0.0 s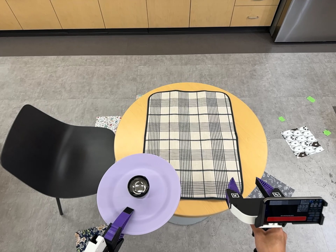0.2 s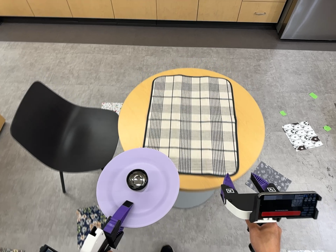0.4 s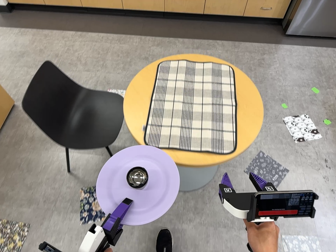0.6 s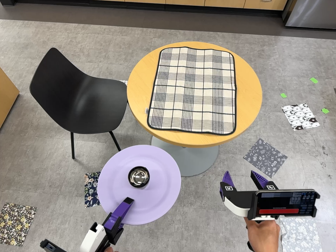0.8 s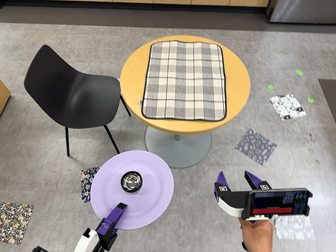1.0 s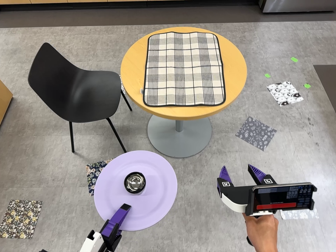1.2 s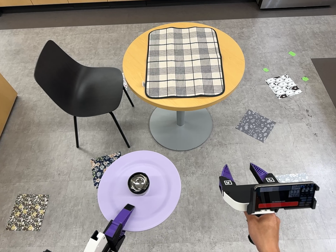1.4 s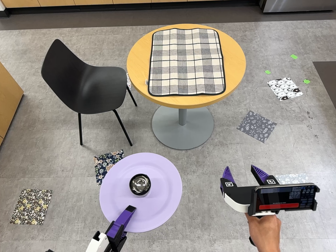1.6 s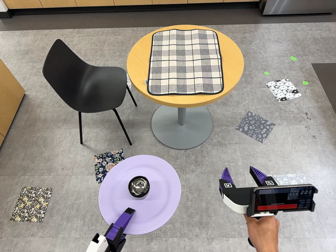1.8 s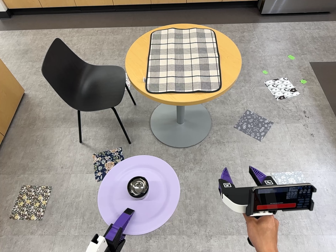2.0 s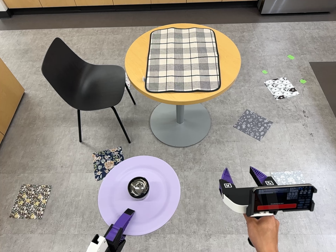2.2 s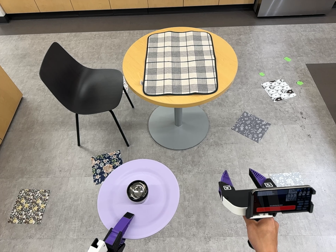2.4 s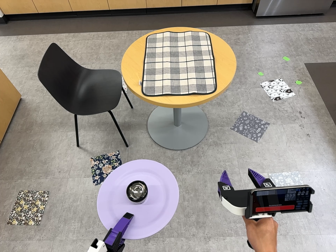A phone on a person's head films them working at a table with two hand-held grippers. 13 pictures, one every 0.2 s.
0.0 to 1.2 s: The camera travels toward the bottom of its view and backward, about 60 cm, so close, fixed things drift upward.
1.2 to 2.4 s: The camera travels backward, toward the bottom of its view and to its right, about 12 cm, so what stands in front gets smaller.
The film runs backward here.
